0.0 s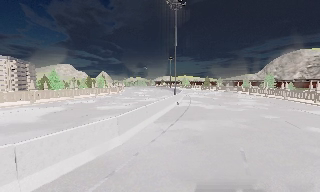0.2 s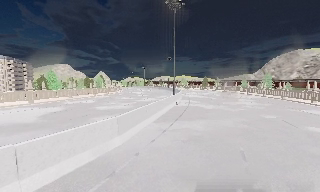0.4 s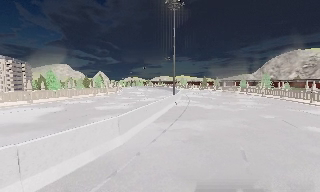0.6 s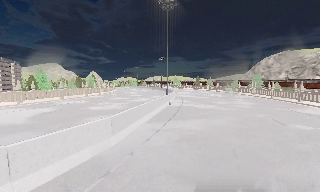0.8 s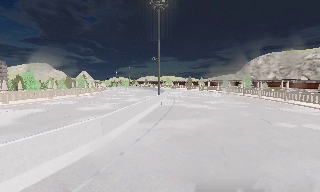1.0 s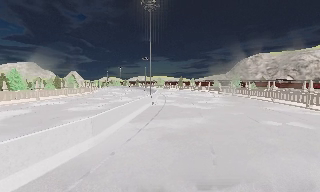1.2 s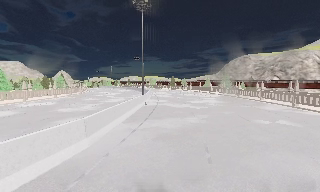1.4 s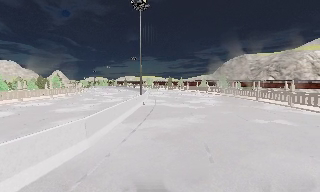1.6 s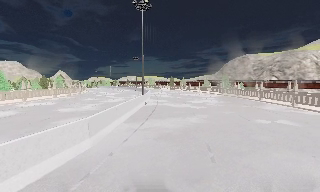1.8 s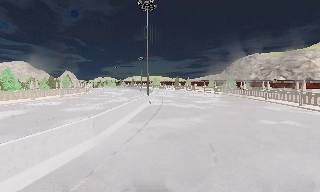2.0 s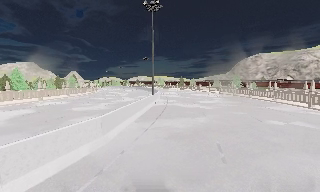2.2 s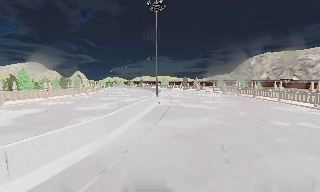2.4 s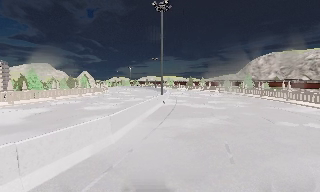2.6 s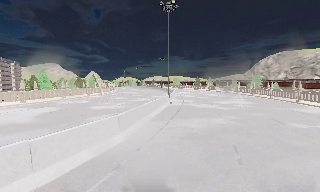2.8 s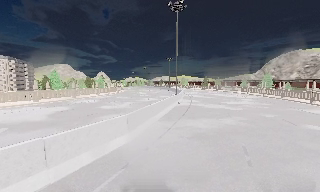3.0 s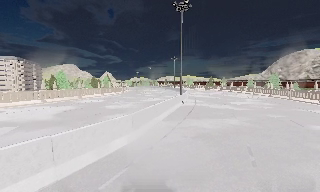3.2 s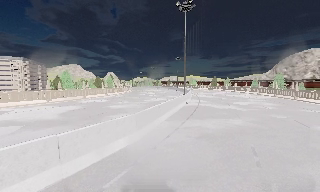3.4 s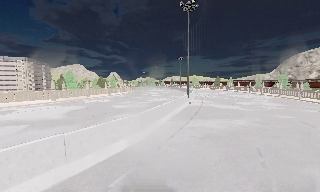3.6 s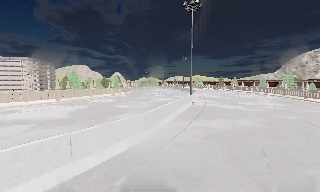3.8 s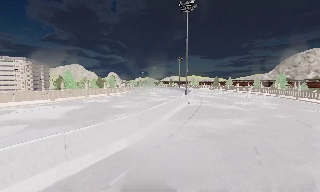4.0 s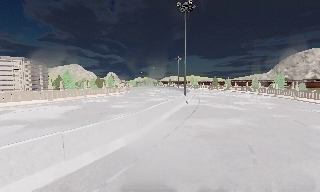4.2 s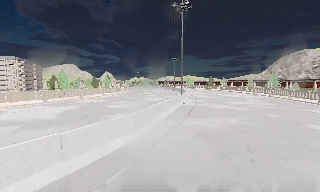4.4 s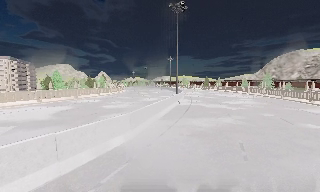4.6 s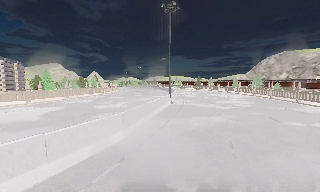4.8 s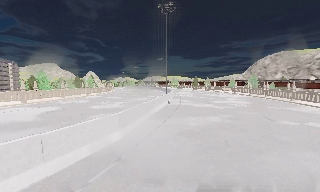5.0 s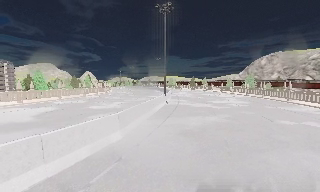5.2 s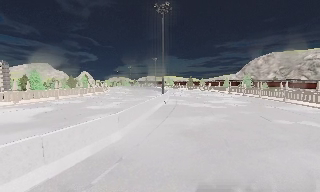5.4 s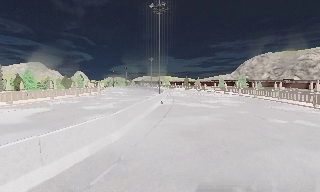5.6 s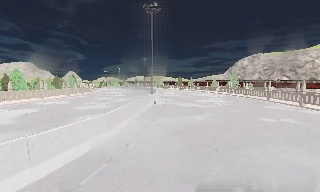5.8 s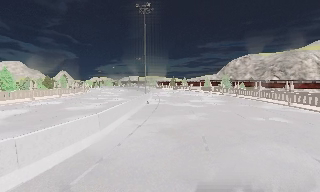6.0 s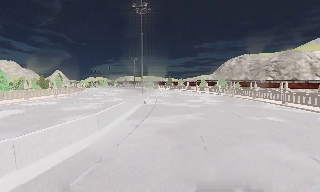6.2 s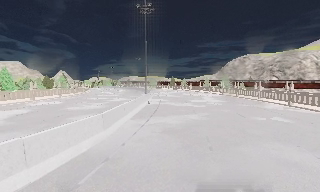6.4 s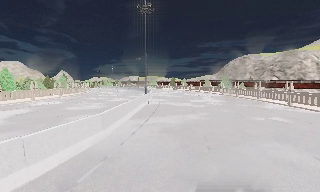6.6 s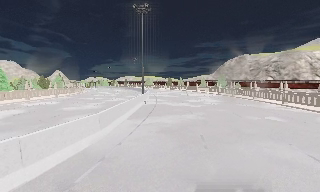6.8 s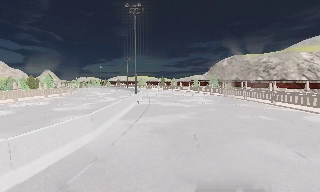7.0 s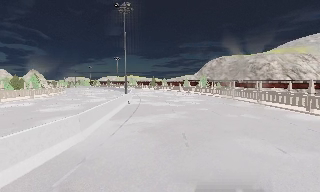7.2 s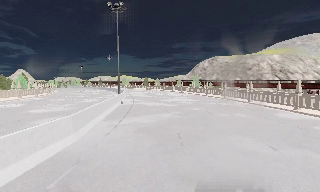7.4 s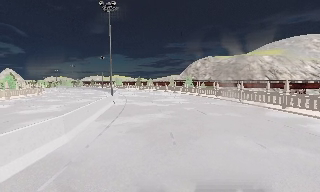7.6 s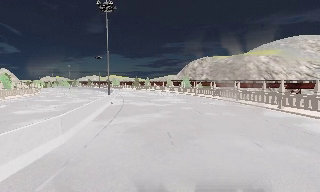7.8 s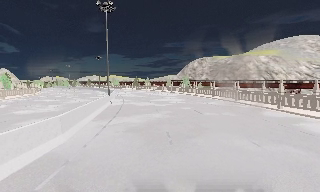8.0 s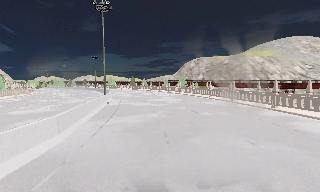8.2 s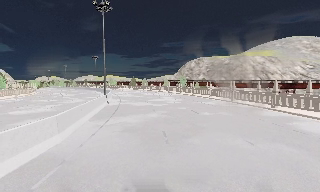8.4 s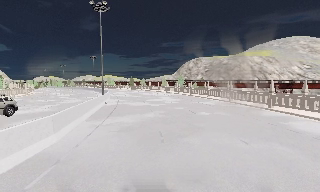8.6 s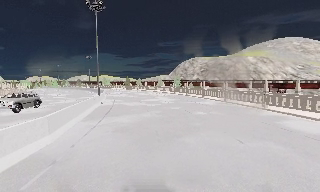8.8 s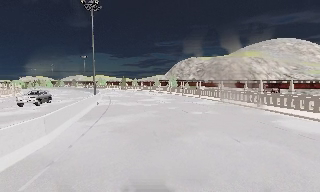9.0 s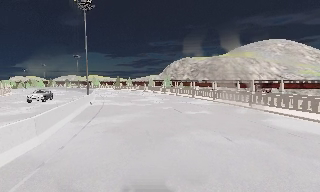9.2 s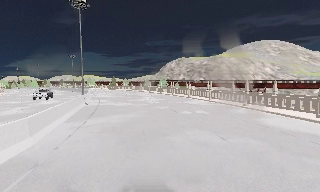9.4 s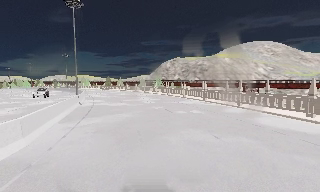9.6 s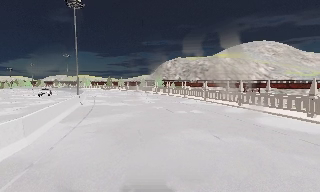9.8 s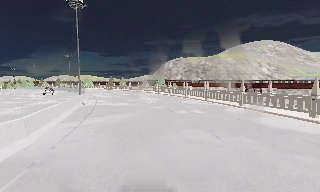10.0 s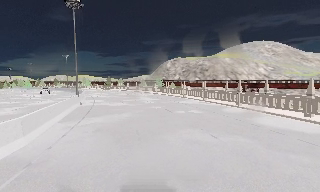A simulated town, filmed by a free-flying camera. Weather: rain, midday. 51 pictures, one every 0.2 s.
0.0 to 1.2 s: The camera pans to its right, which is clockwise from overhead, by about 10 degrees.
1.2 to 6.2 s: The camera travels backward and to its left, about 1 m, so what stands in front gets smaller.
6.2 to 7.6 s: The camera swings to its right by about 15 degrees, and the scene slides to the left.
7.6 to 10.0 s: The camera shifts only a little, or ends up much as it began.
The film runs backward here.
